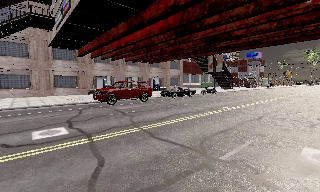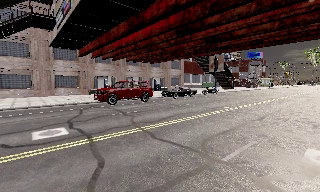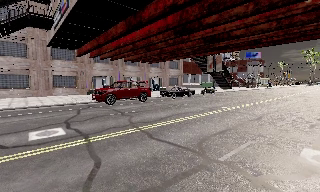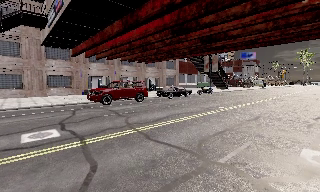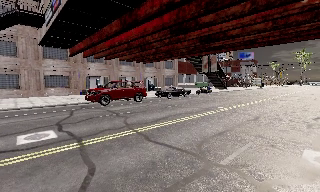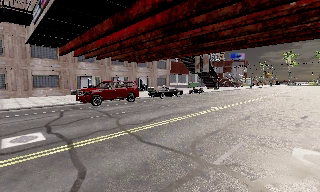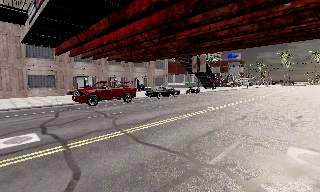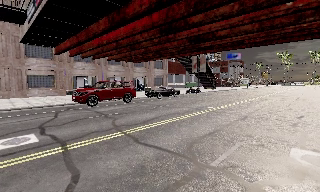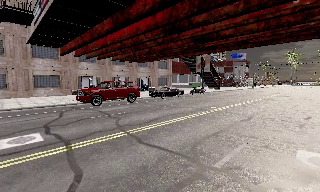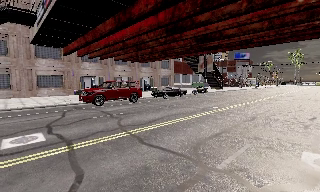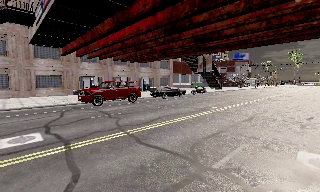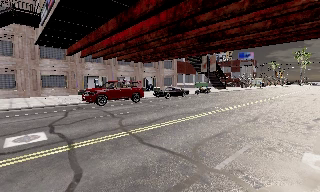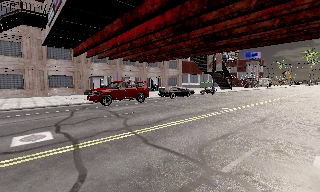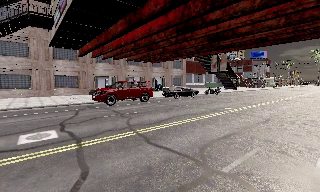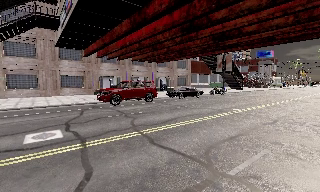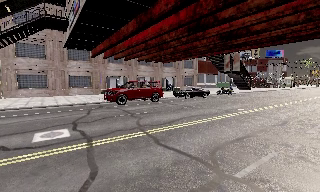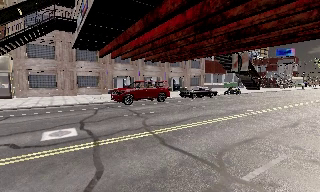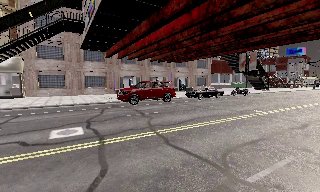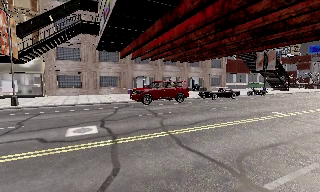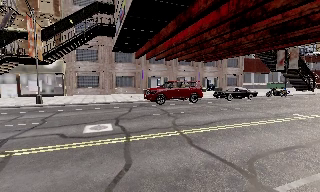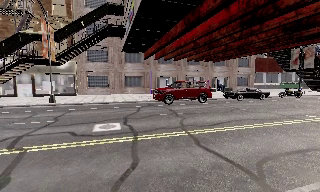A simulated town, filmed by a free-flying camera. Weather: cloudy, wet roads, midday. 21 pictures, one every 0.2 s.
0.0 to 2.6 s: The camera travels forward, about 0.5 m, so what stands in front looms larger.
2.6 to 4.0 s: The scene slides to the right, as the camera pans about 20 degrees to its left.
The film runs forward here.
